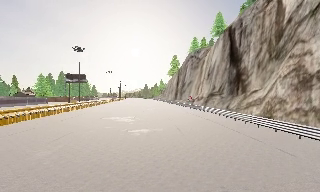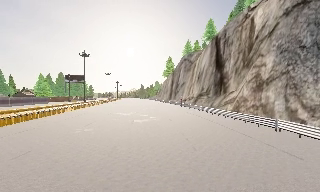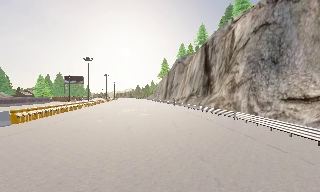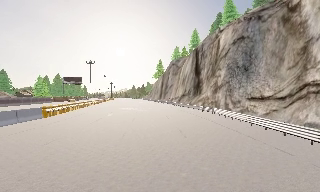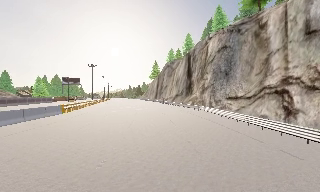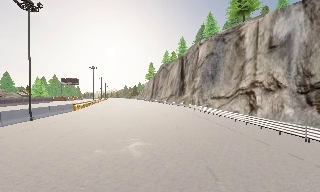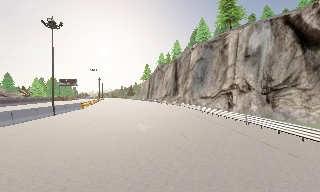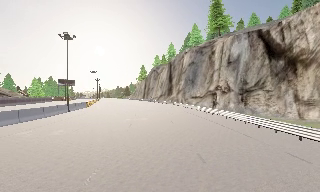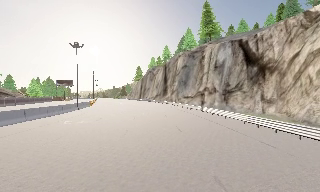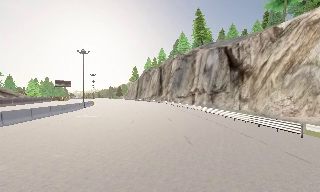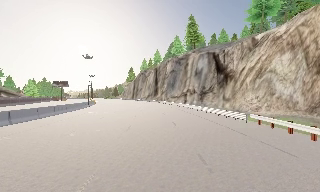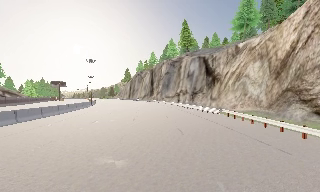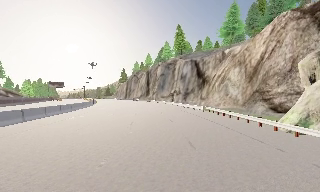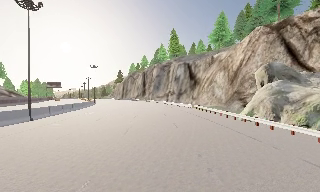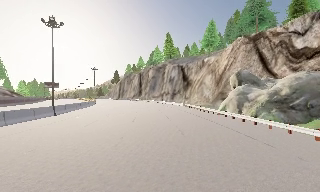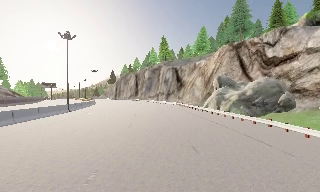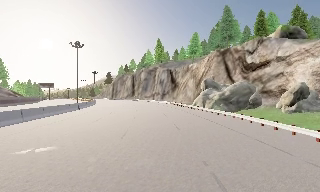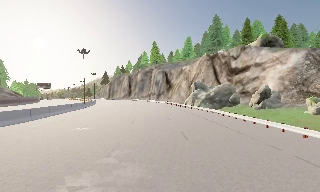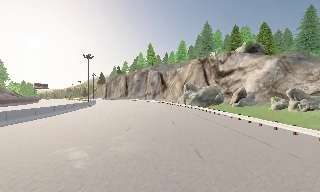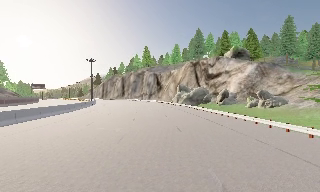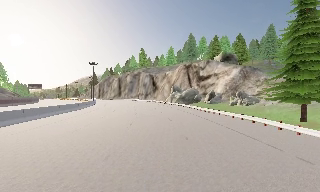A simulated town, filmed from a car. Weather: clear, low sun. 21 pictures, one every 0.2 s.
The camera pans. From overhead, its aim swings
clockwise.
The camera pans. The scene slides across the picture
to the left.
0.0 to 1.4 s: The camera swings to its right by about 10 degrees, and the scene slides to the left. It travels backward, about 30 m, so what stands in front gets smaller.
1.4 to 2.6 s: The camera travels backward, about 30 m, so what stands in front gets smaller.
2.6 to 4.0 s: The camera pans to its right, which is clockwise from overhead, by about 10 degrees. It travels backward, about 30 m, so what stands in front gets smaller.
The film runs backward here.
